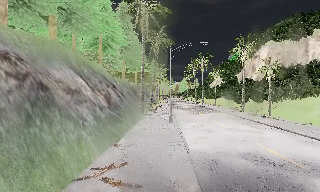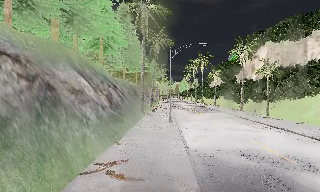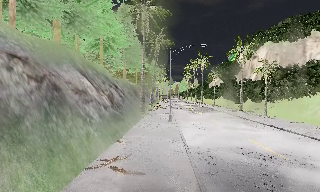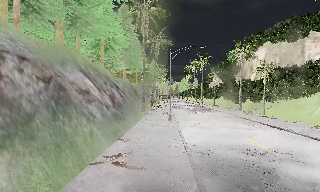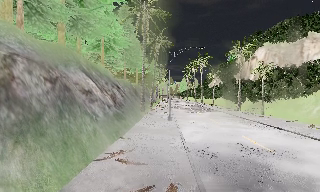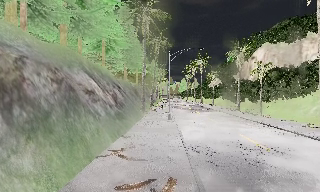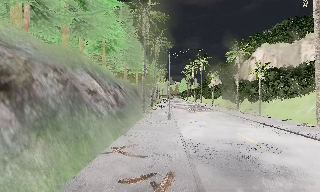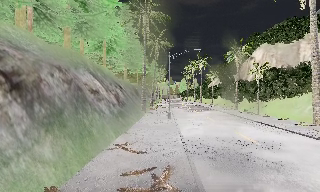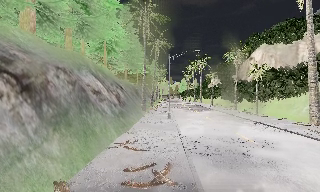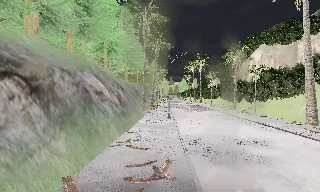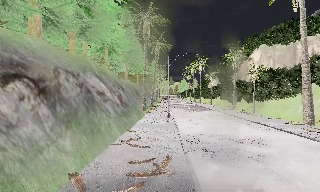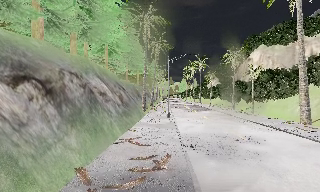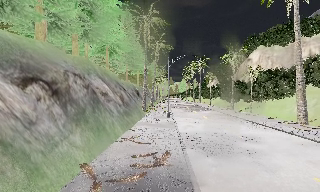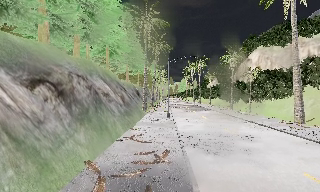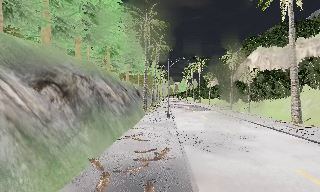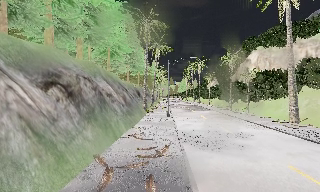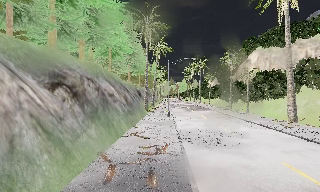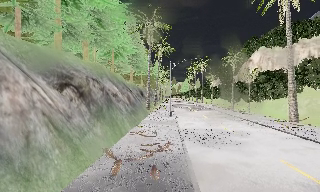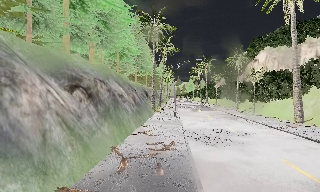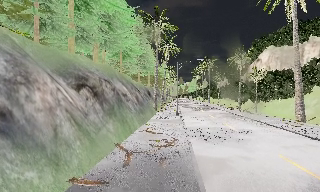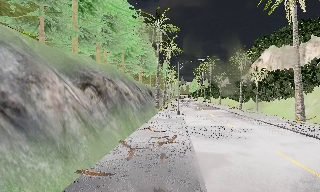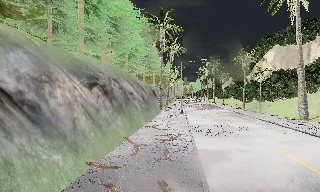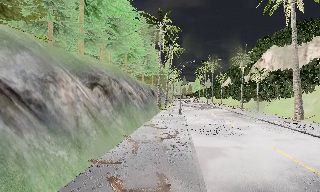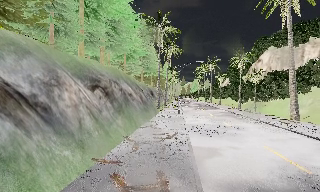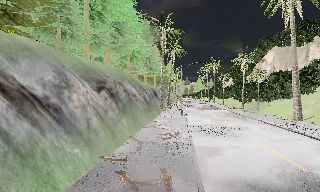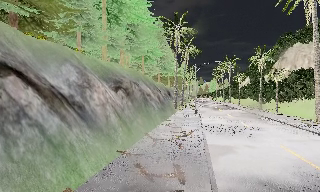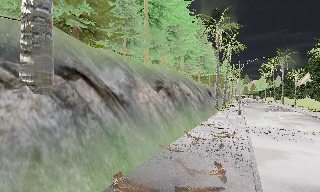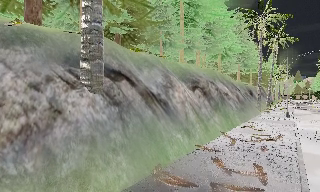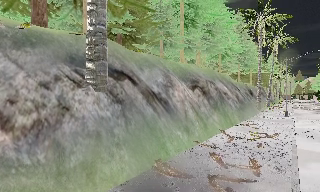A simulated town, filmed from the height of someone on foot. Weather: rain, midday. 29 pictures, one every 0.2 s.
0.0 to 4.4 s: The camera travels backward, about 8 m, so what stands in front gets smaller.
4.4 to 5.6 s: The camera pans to its left, which is counterclockwise from overhead, by about 30 degrees. It travels backward, about 2 m.
The film runs backward here.
